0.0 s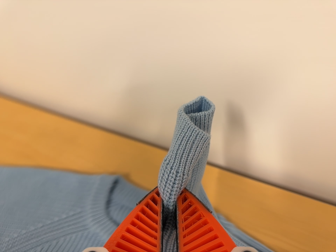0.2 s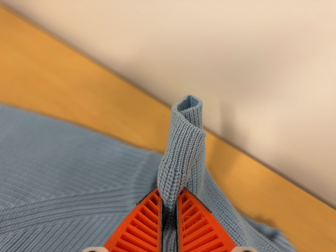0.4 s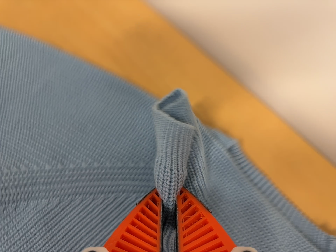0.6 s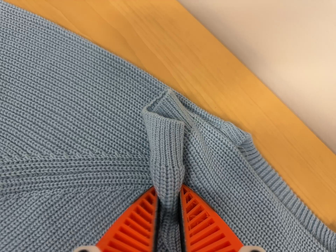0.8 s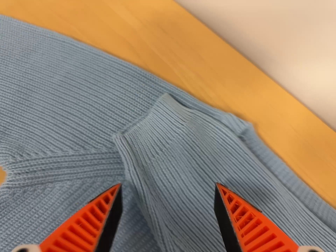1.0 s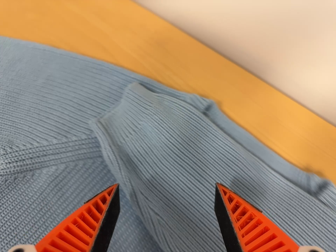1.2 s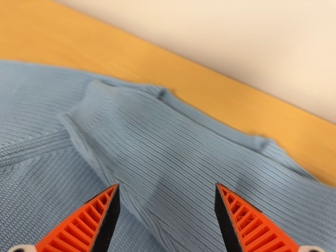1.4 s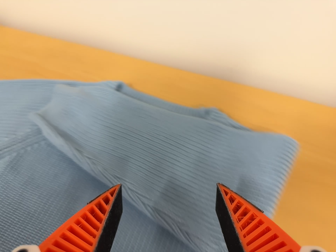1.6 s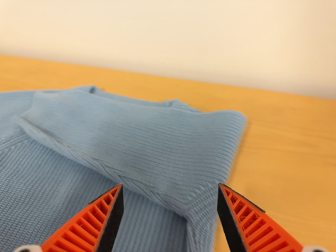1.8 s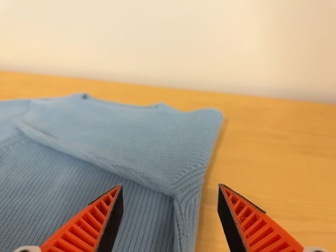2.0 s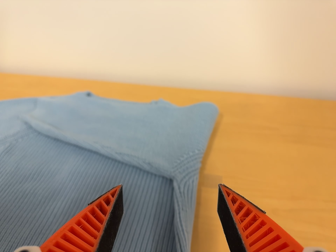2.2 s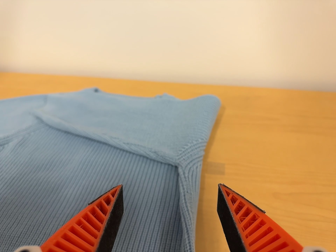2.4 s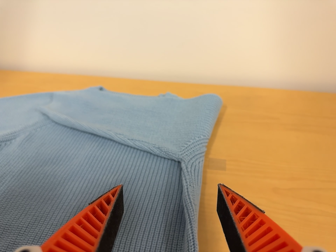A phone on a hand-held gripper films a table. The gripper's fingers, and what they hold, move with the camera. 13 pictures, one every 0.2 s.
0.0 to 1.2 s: The camera travels toward the bottom of its view and to its left, about 9 cm, so close, fixed things drift upward. It rolls about its line of sight by about 10 degrees, and the scene rotates clockwise.
1.2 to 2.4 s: The scene slides to the left, as the camera pans about 10 degrees to its right. It travels toward the bottom of its view and backward, about 30 cm. Its aim tips toward the top of its view by about 20 degrees. It rolls about its line of sight by about 15 degrees, and the scene rotates counterclockwise.
The film runs forward here.
